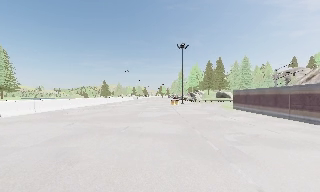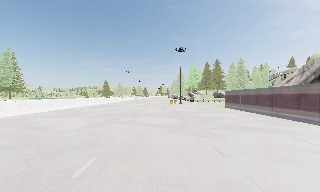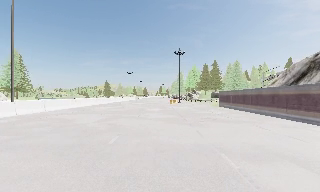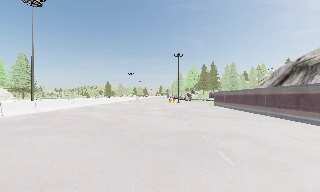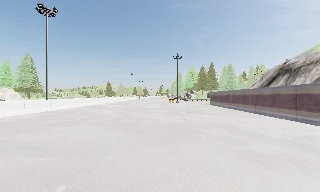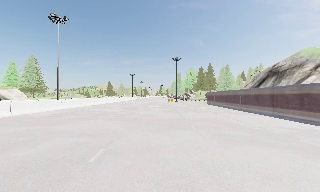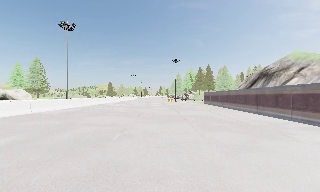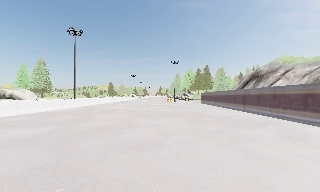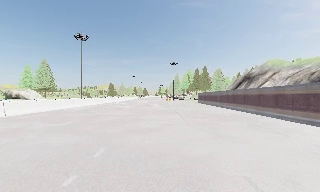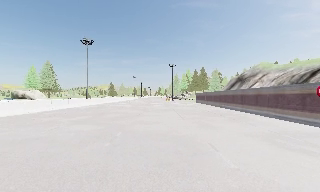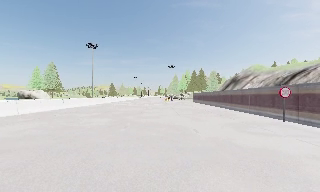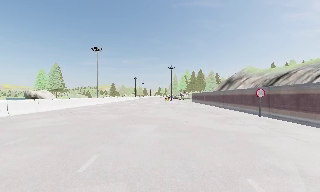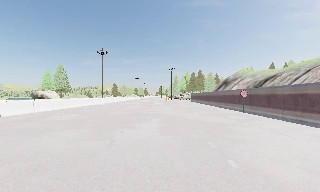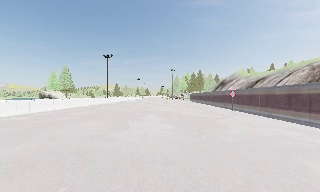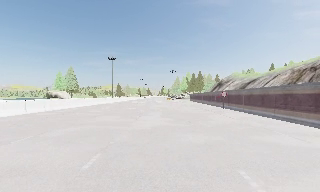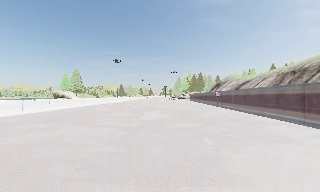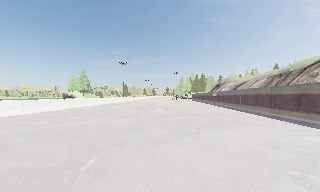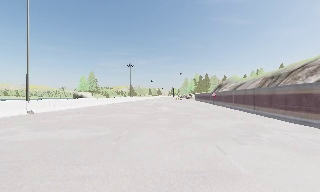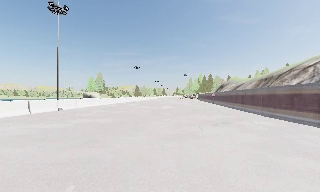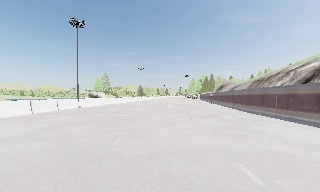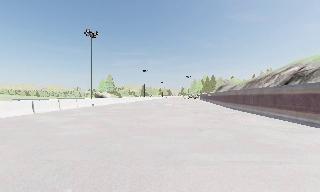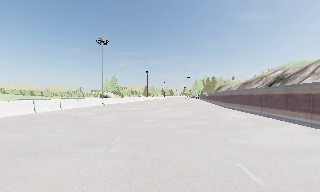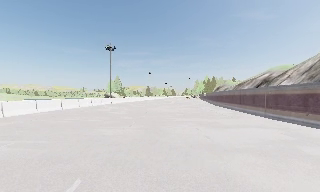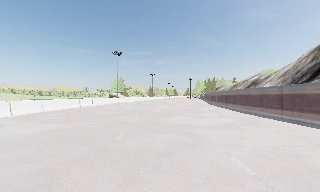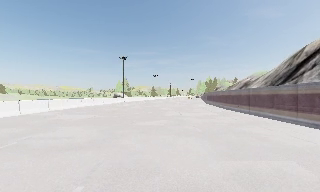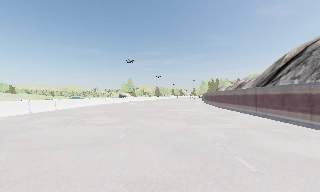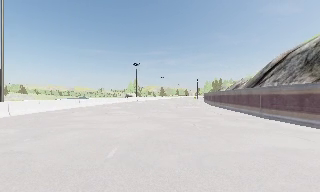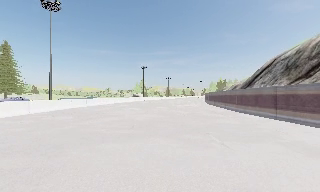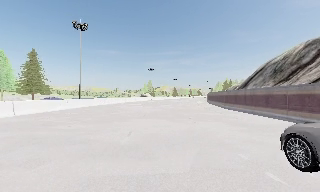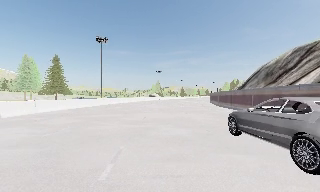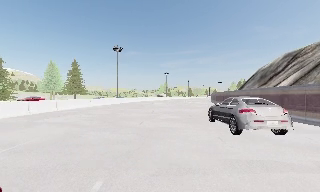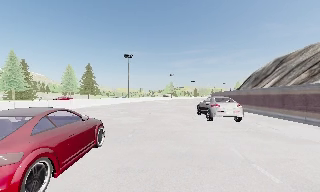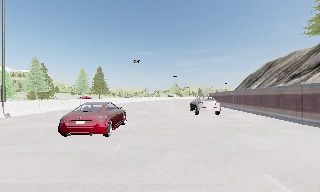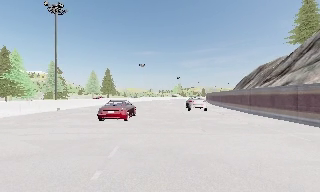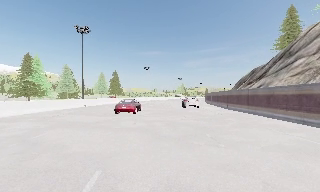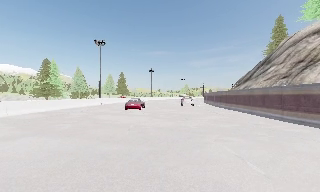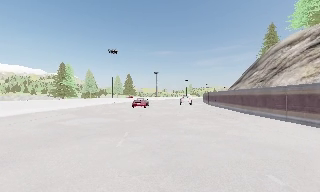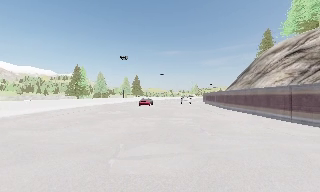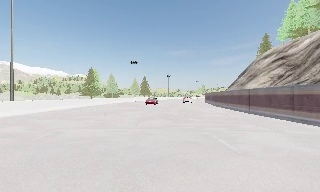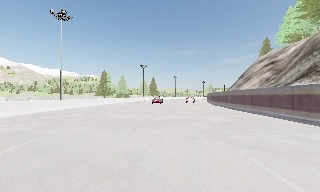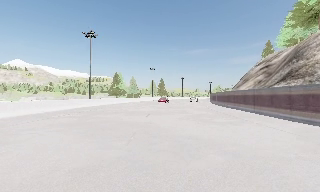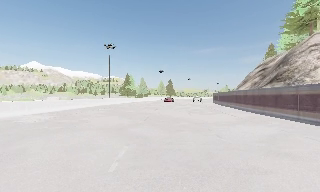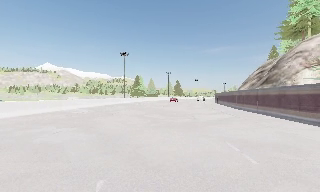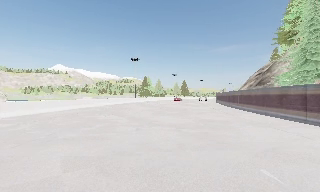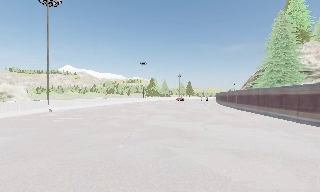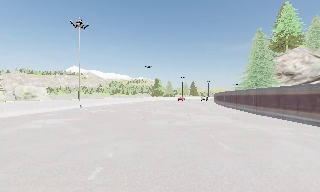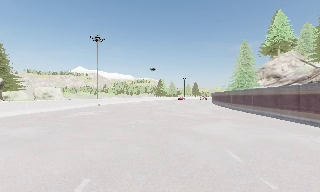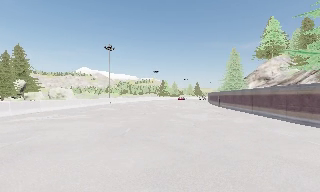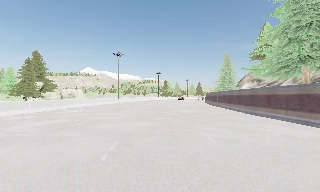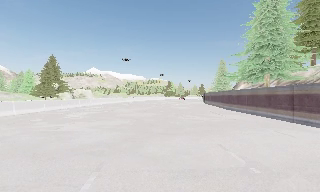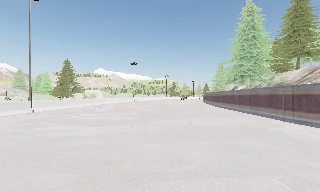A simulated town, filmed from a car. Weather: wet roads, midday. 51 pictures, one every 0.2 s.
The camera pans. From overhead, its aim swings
counterclockwise.
0.0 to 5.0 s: The camera pans to its left, which is counterclockwise from overhead, by about 15 degrees. It travels backward, about 70 m, so what stands in front gets smaller. It gains speed.
5.0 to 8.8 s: The camera pans to its left, which is counterclockwise from overhead, by about 45 degrees. It travels backward, about 100 m.
8.8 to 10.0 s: The camera travels backward, about 30 m, so what stands in front gets smaller.
The film runs backward here.
